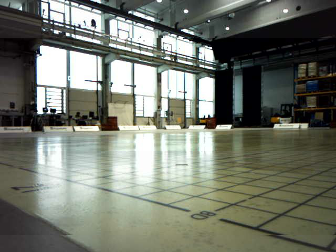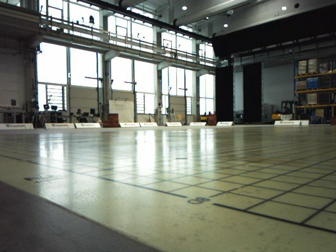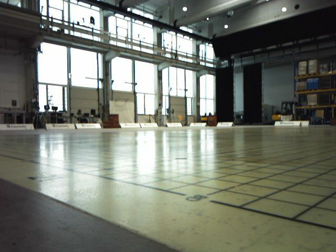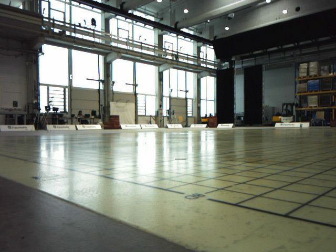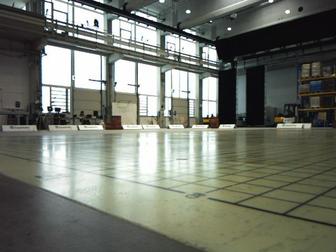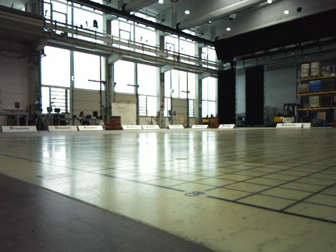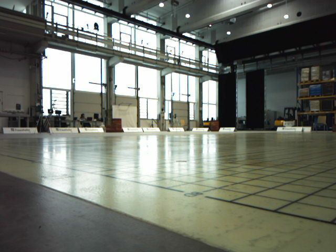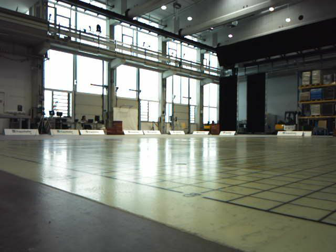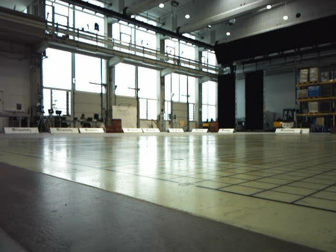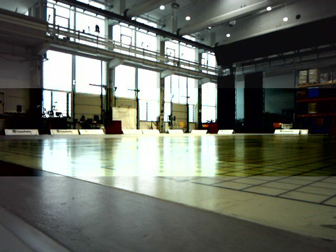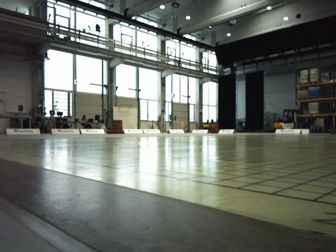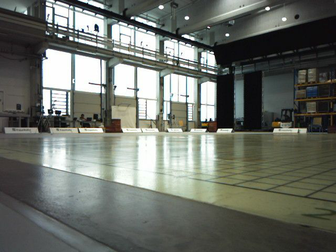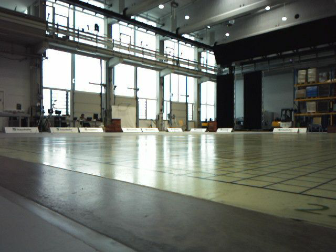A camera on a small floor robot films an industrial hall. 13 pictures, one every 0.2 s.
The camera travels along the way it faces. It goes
backward.
0.0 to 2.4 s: The camera travels backward, about 0.5 m, so what stands in front gets smaller.
The film runs backward here.
